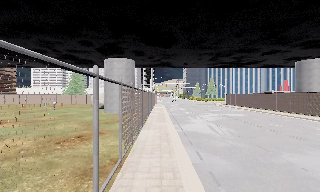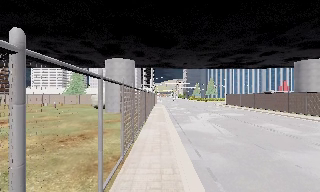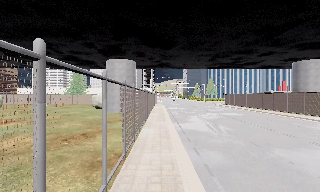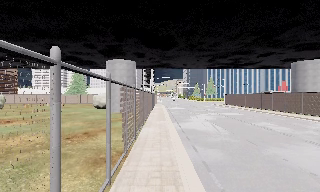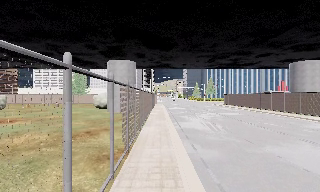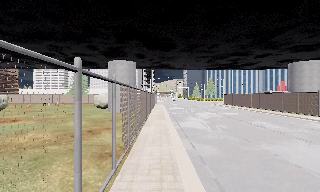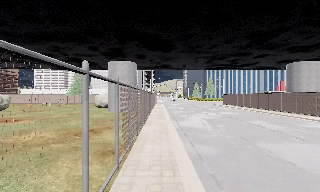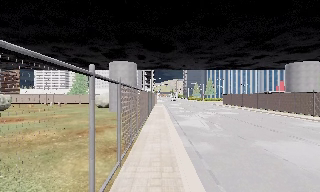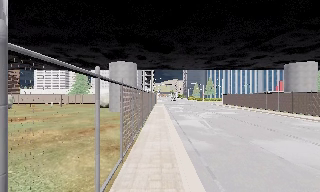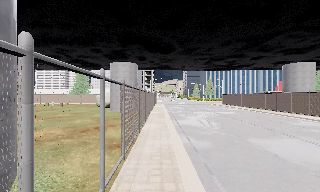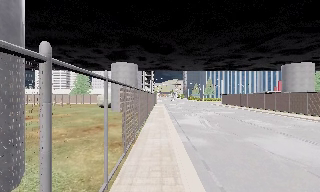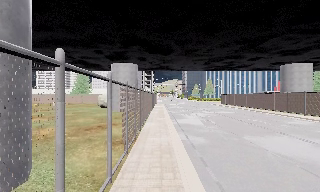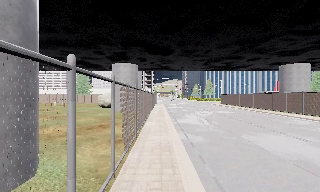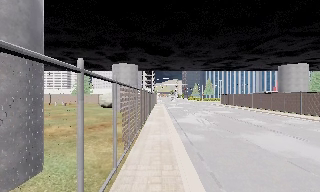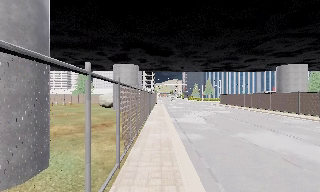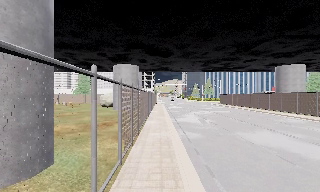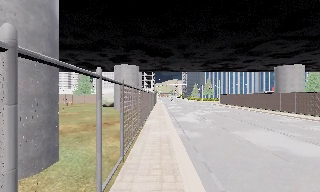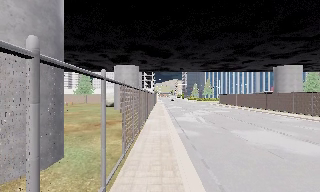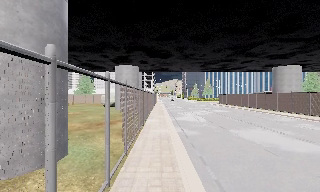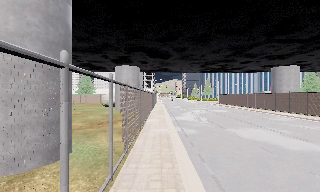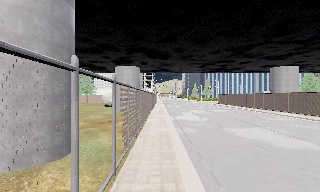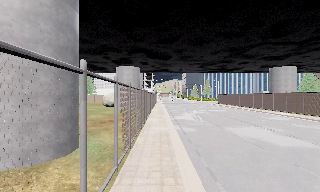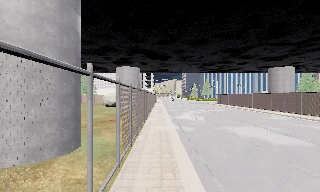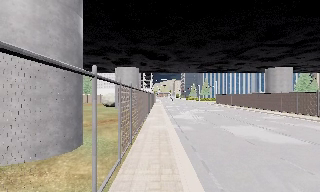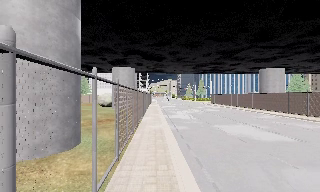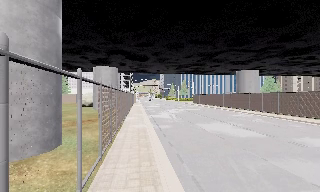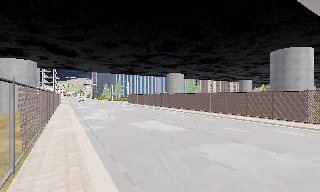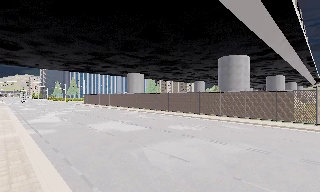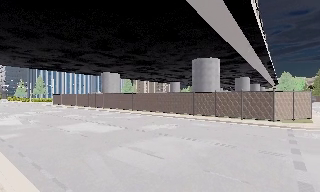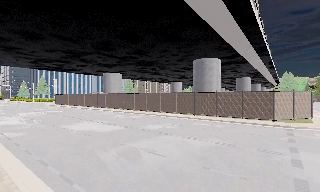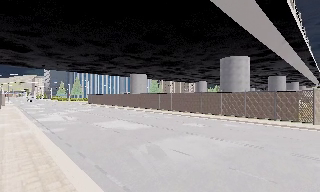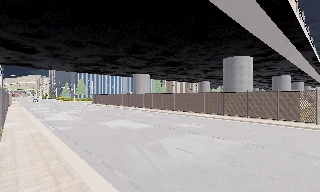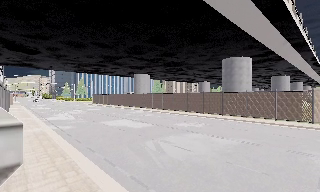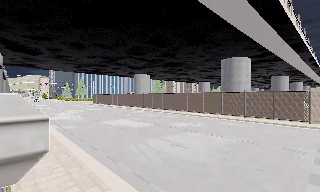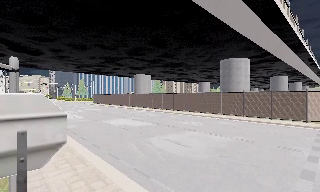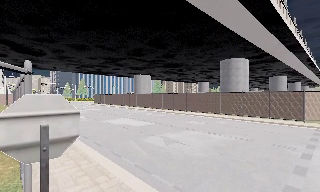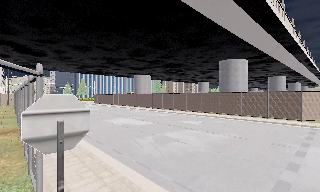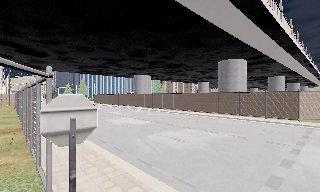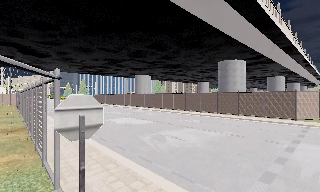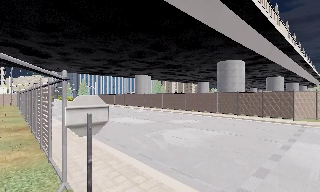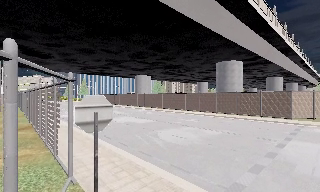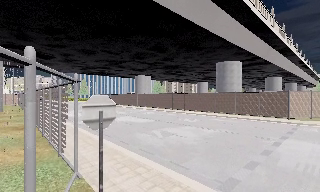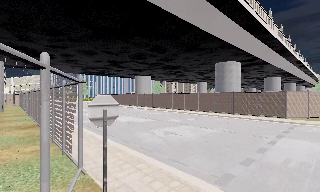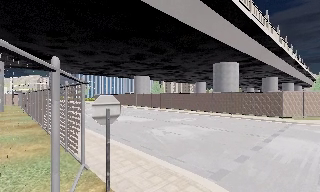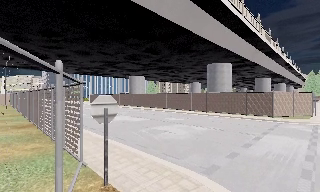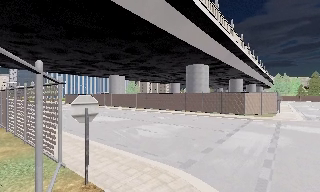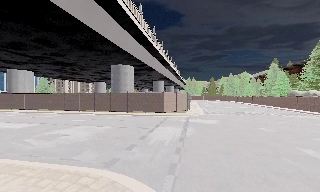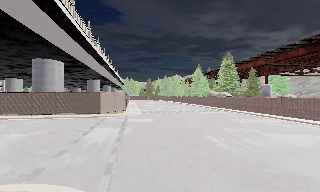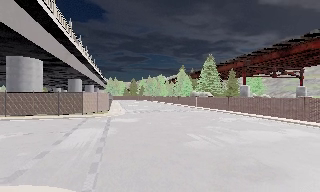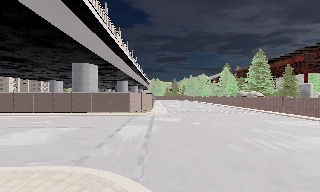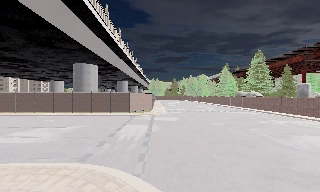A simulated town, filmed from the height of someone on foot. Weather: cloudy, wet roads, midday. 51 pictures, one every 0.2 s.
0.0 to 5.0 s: The camera travels backward, about 8 m, so what stands in front gets smaller.
5.0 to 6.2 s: The scene slides to the left, as the camera pans about 35 degrees to its right. It travels backward, about 1.5 m.
6.2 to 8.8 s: The camera travels backward, about 4 m, so what stands in front gets smaller.
8.8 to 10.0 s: The scene slides to the left, as the camera pans about 45 degrees to its right. It travels backward, about 2 m.
The film runs backward here.
